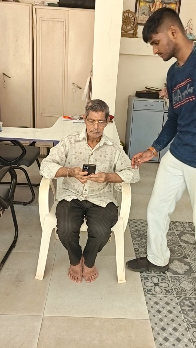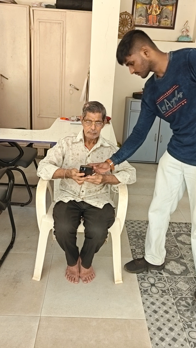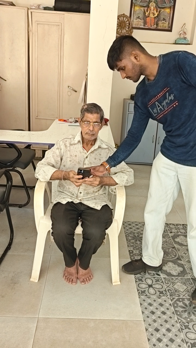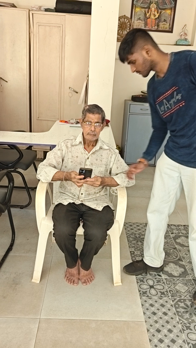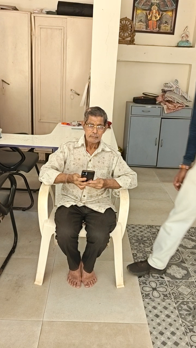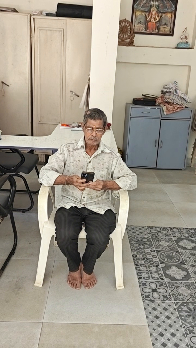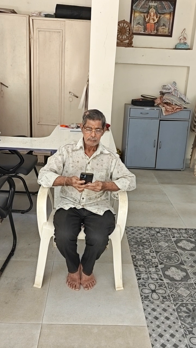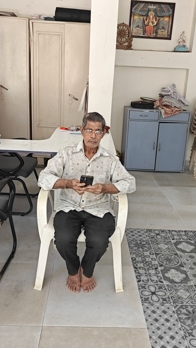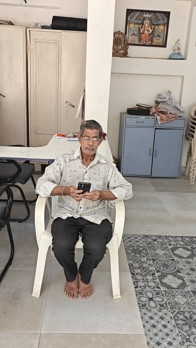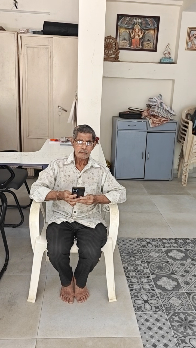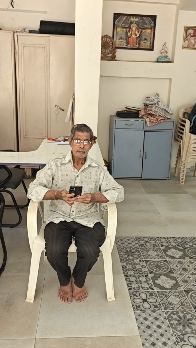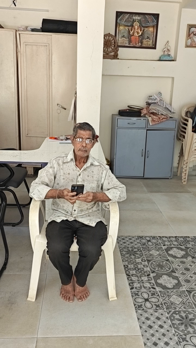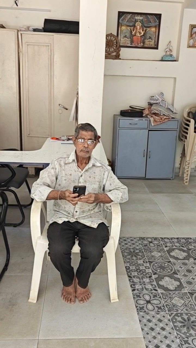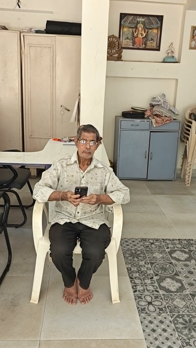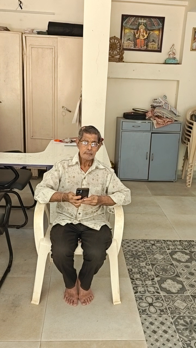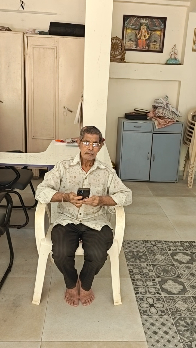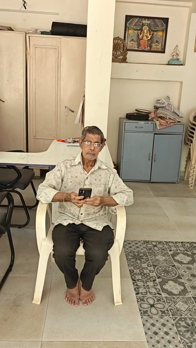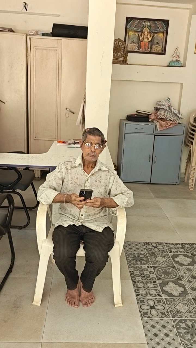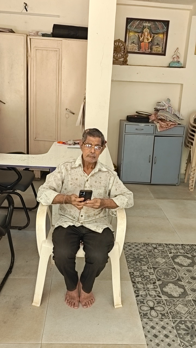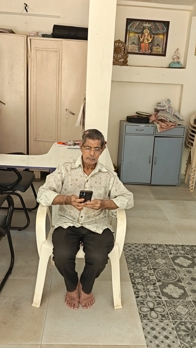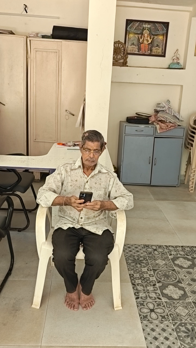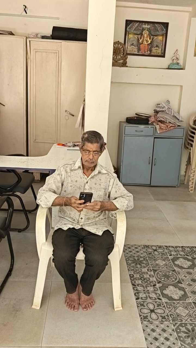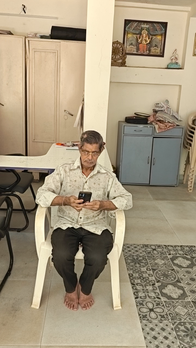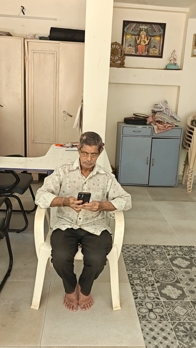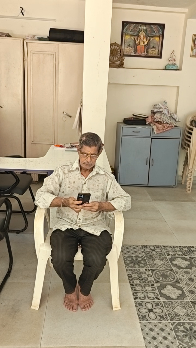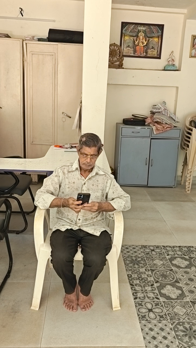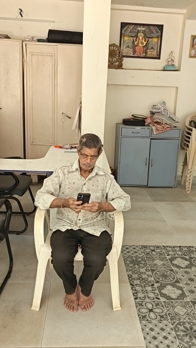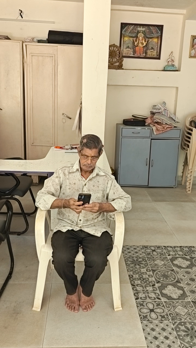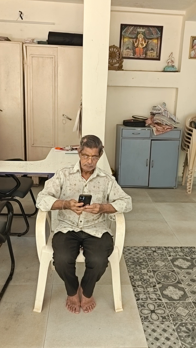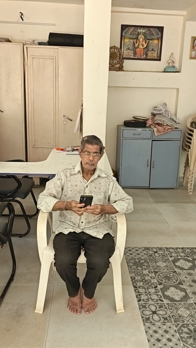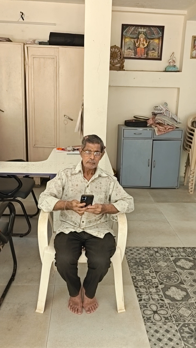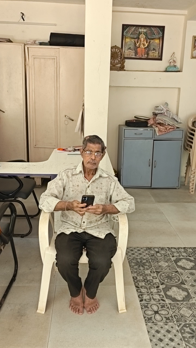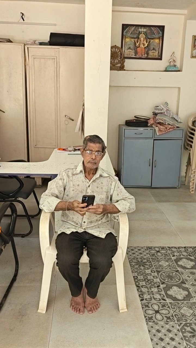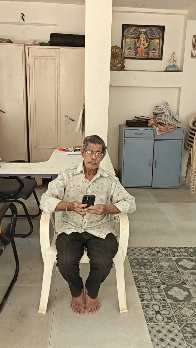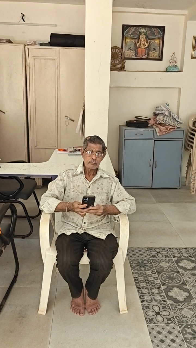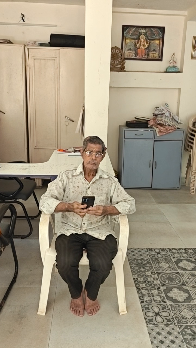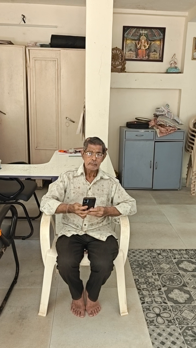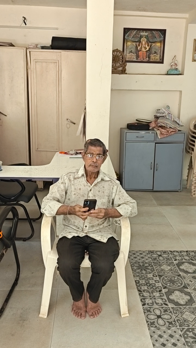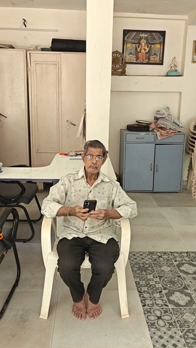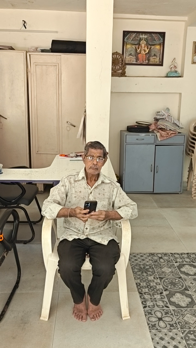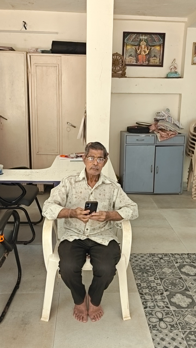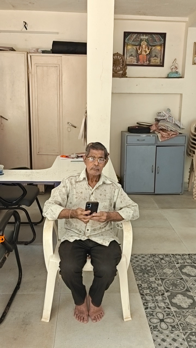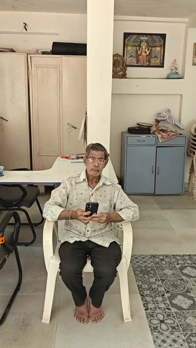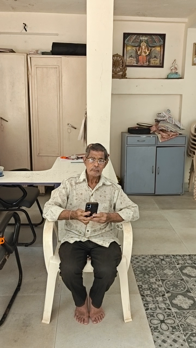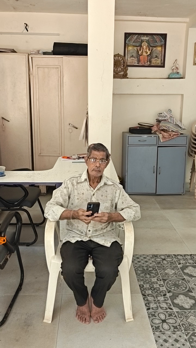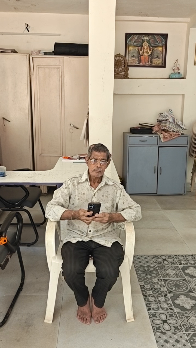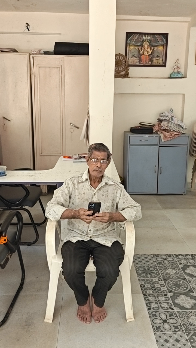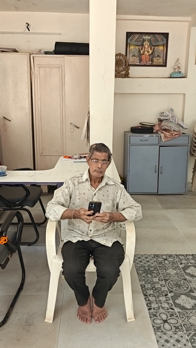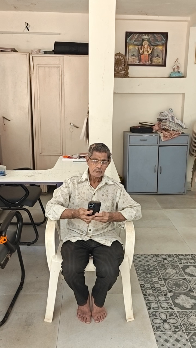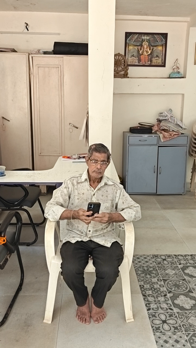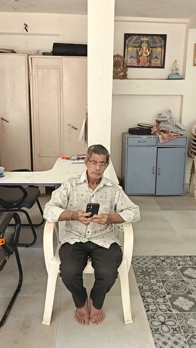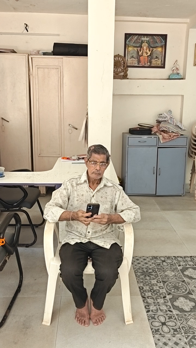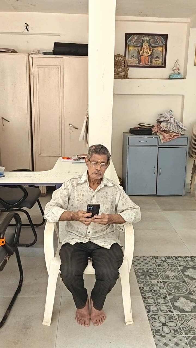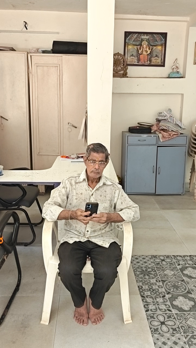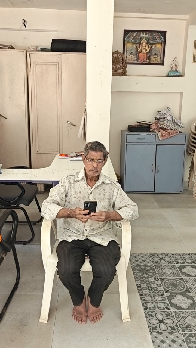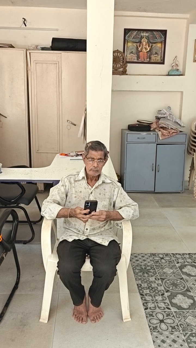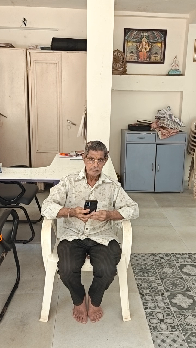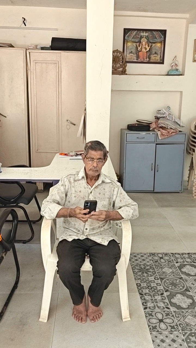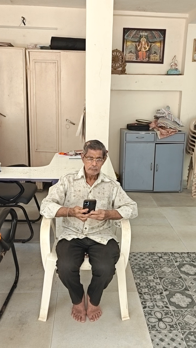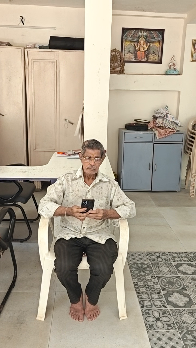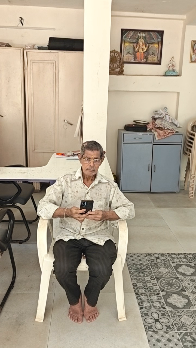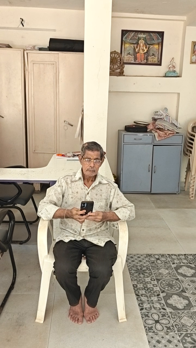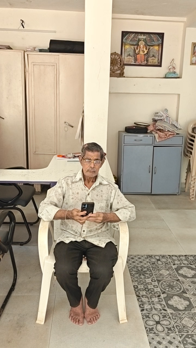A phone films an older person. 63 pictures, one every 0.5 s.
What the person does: Sitting.
